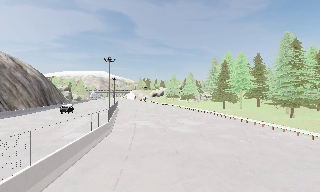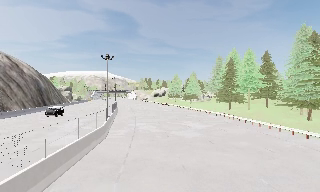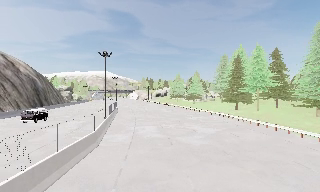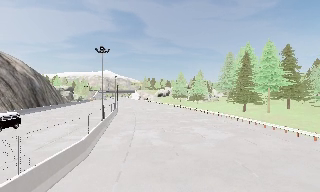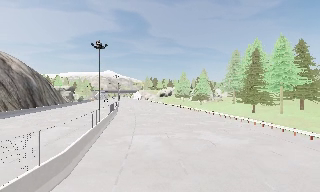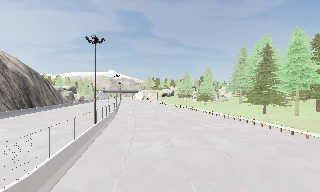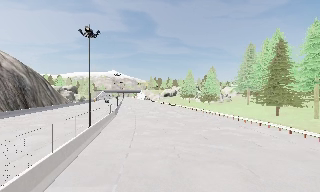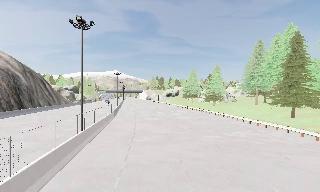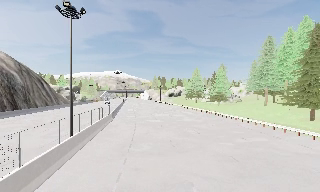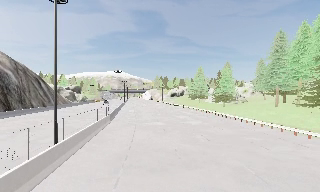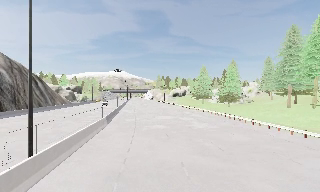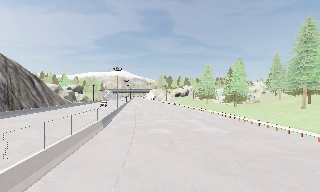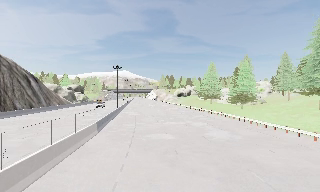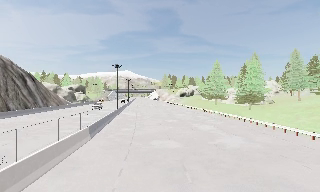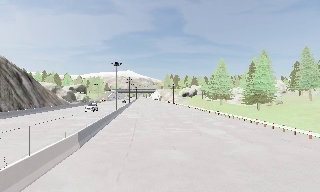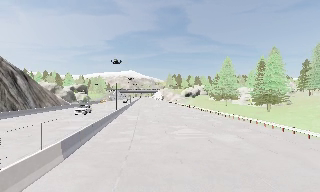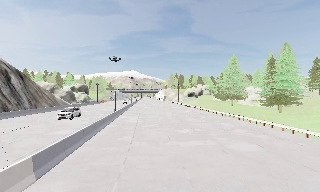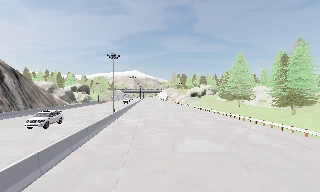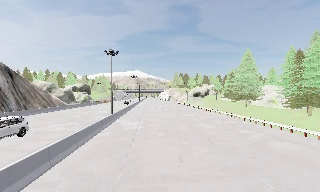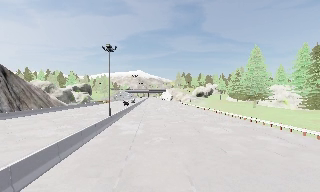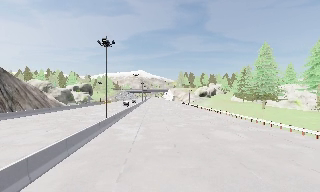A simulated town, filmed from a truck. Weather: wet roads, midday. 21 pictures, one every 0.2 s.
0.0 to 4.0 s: The camera swings to its left by about 15 degrees, and the scene slides to the right. It travels forward, about 50 m, so what stands in front looms larger.
The film runs forward here.
